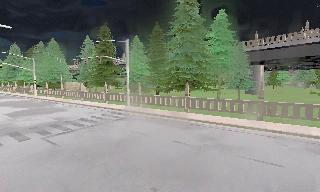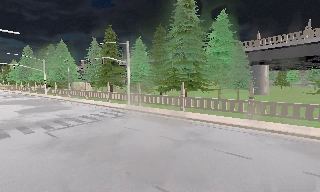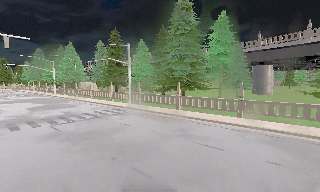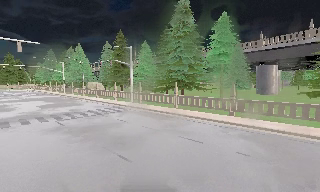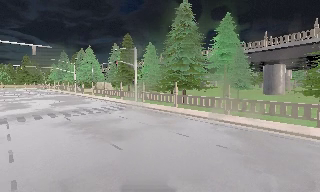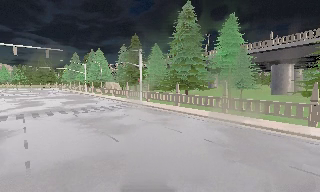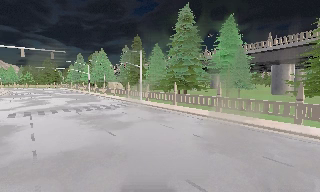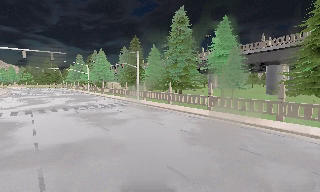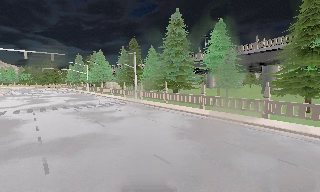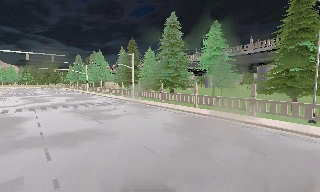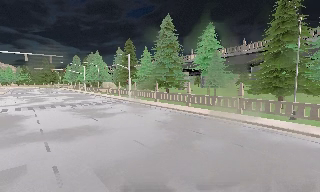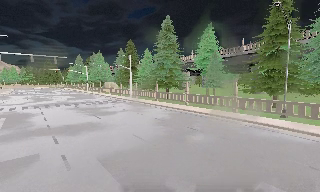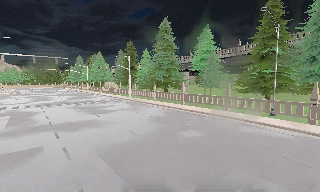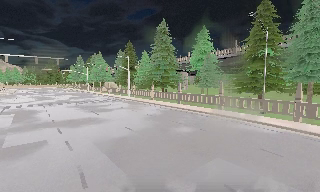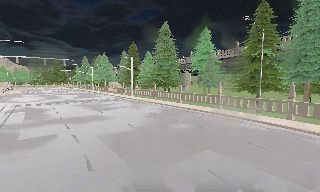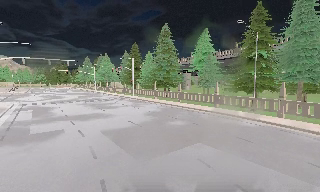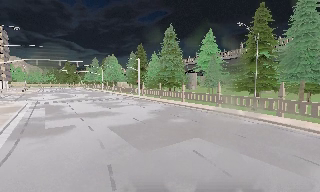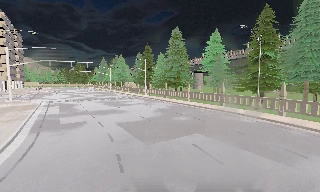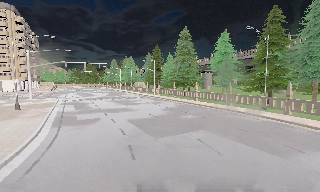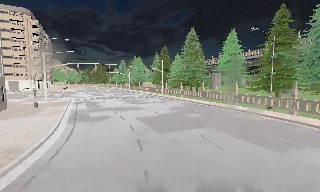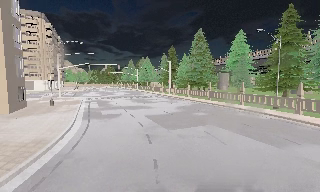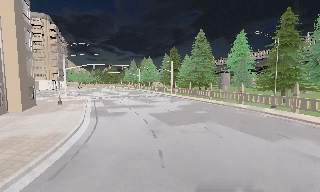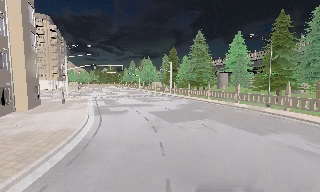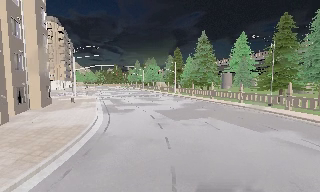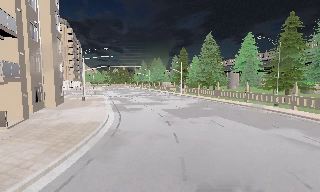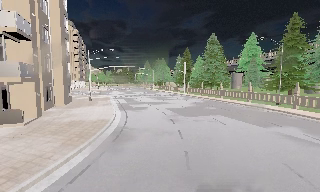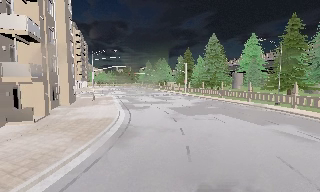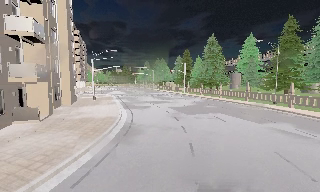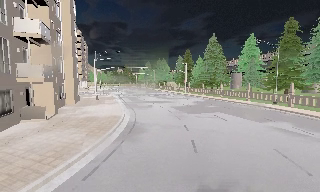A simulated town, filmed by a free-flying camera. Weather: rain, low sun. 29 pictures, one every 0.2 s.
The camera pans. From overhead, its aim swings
counterclockwise.
0.0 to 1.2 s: The camera pans to its left, which is counterclockwise from overhead, by about 15 degrees. It travels to its right and backward, about 8 m.
1.2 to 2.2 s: The camera travels backward and to its right, about 5 m, so what stands in front gets smaller.
2.2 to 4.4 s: The camera pans to its left, which is counterclockwise from overhead, by about 15 degrees. It travels backward, about 9 m, so what stands in front gets smaller.
4.4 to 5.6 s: The camera travels backward, about 3.5 m, so what stands in front gets smaller. It loses speed.
The film runs forward here.
